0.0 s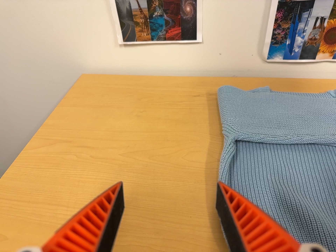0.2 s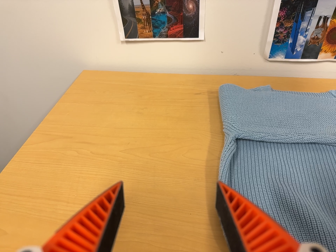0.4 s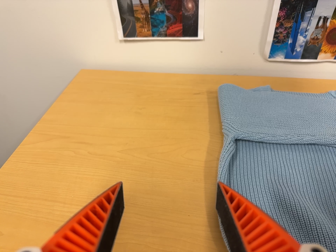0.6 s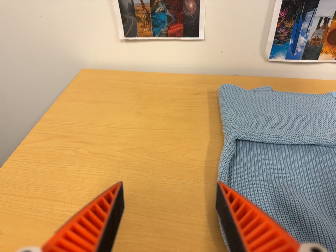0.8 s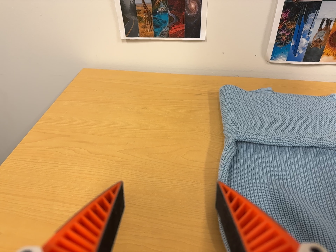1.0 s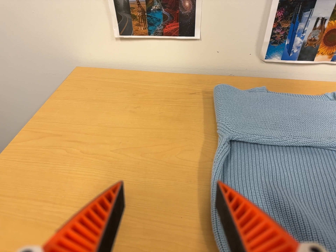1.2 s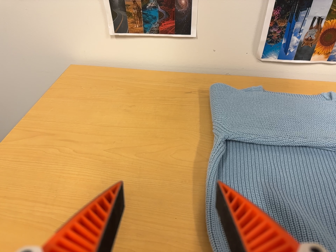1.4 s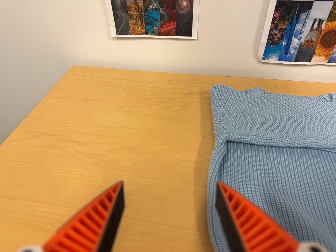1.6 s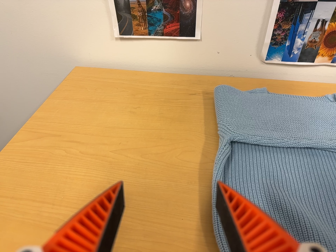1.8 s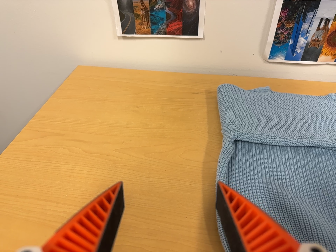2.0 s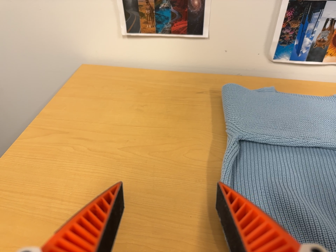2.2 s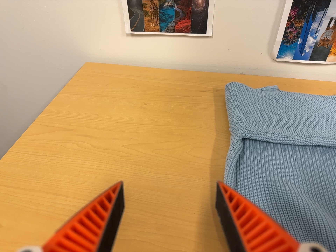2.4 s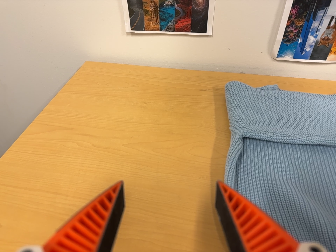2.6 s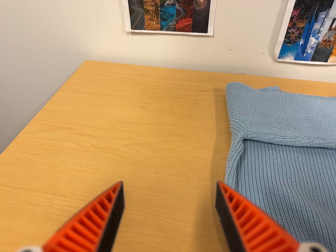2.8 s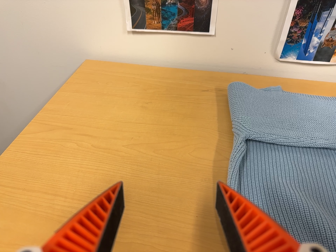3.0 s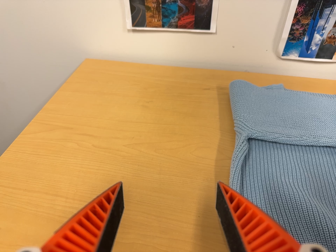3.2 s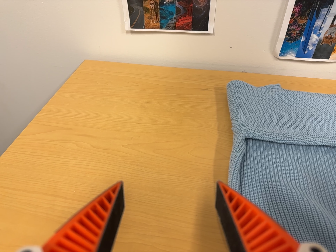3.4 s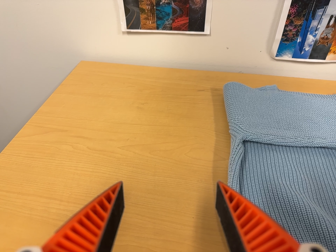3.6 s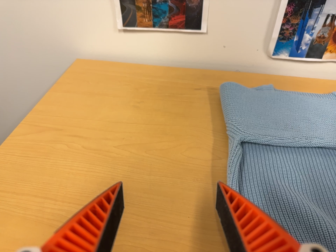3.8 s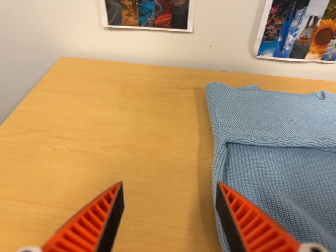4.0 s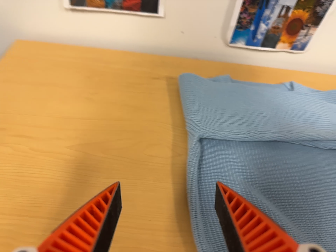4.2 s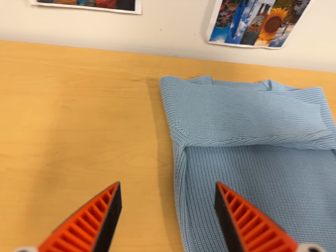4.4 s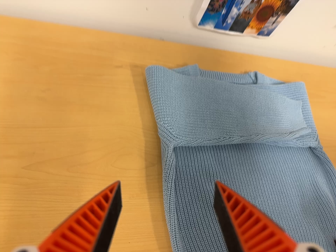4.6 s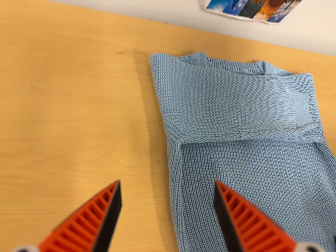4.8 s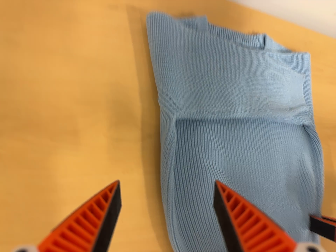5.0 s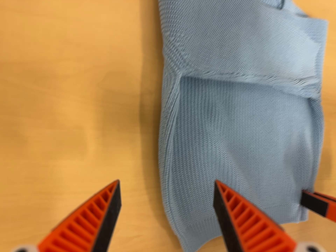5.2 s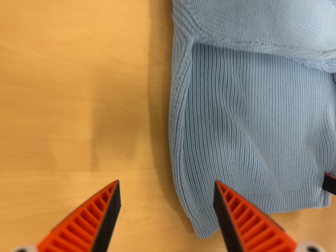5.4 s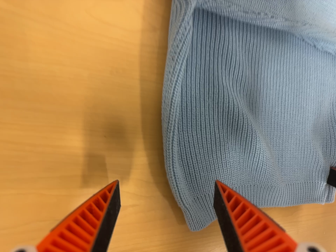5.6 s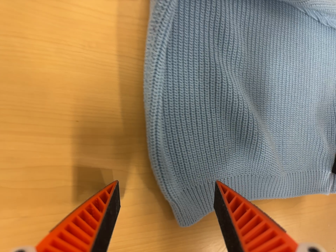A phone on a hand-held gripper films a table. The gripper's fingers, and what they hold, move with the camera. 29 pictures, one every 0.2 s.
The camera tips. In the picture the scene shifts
upward.
0.0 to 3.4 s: The camera shifts only a little, or ends up much as it began.
3.4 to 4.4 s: The camera pans to its right by about 25 degrees. It travels toward the top of its view, about 16 cm. Its aim tips toward the bottom of its view by about 20 degrees.
4.4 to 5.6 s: The camera travels forward, about 18 cm, so what stands in front looms larger. Its aim tips toward the bottom of its view by about 25 degrees, and the scene shifts upward. It rolls about its line of sight by about 10 degrees, and the scene rotates clockwise.
The film runs forward here.
